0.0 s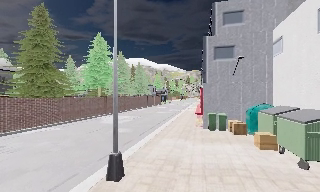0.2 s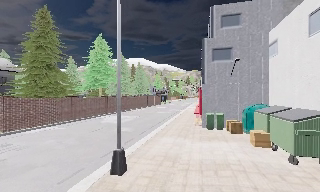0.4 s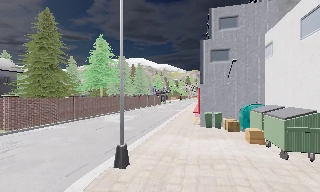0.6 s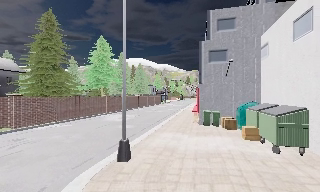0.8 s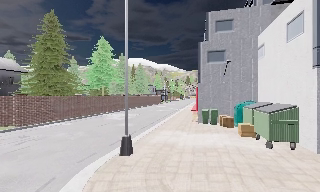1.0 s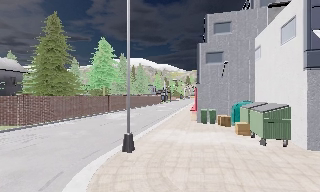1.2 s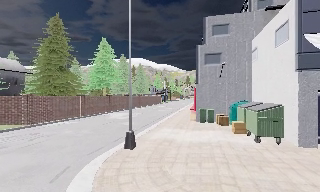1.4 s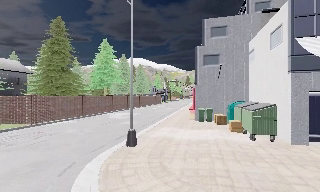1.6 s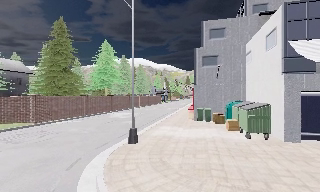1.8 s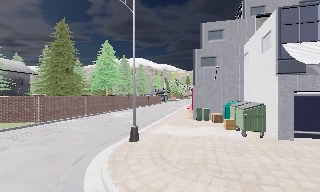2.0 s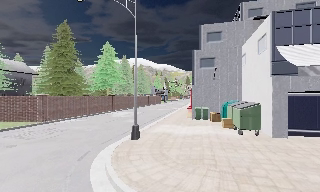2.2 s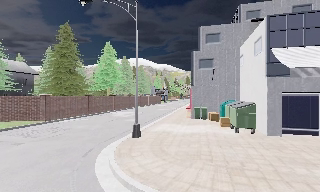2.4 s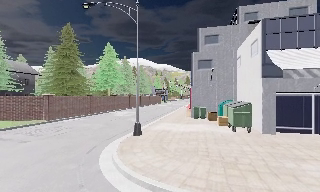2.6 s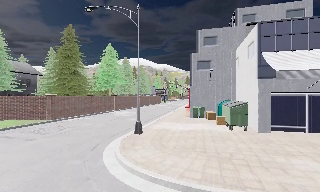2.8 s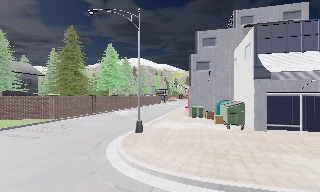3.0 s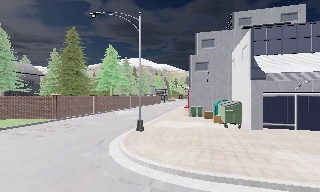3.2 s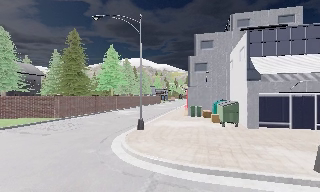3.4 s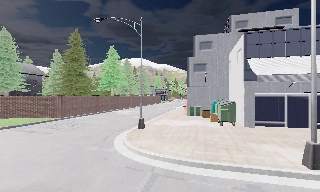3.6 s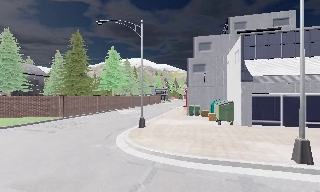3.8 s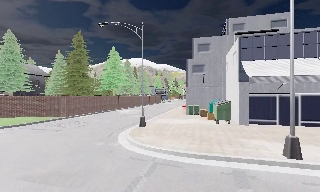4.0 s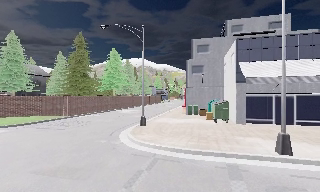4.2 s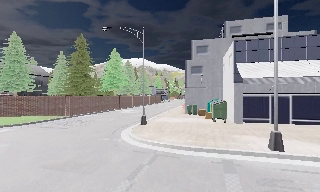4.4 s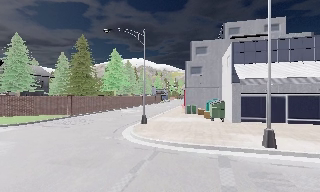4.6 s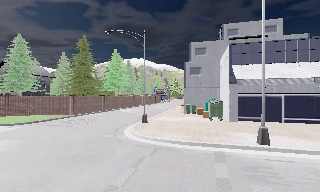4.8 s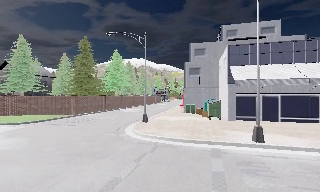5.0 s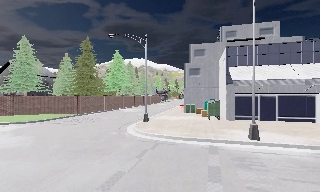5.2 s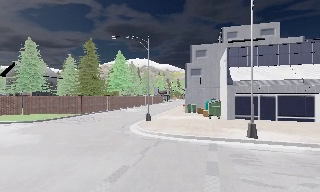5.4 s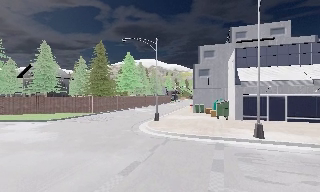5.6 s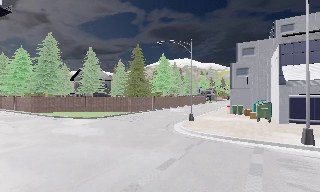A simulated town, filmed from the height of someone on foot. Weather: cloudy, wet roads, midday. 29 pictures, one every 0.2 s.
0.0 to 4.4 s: The camera travels backward, about 8 m, so what stands in front gets smaller.
4.4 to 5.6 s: The scene slides to the right, as the camera pans about 15 degrees to its left. It travels backward, about 2 m, so what stands in front gets smaller.
The film runs backward here.
